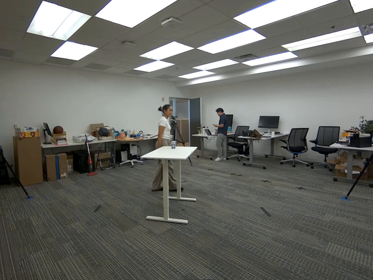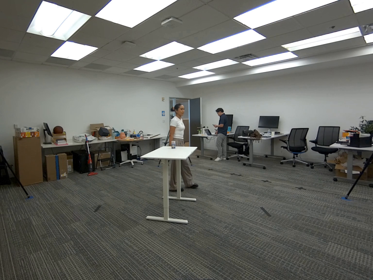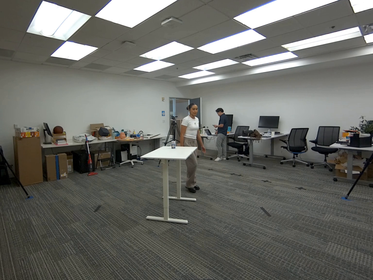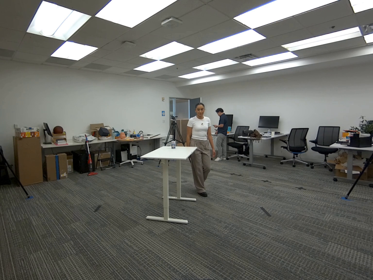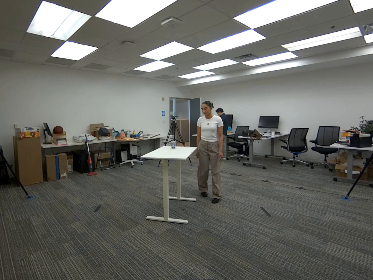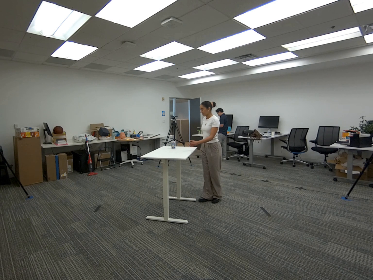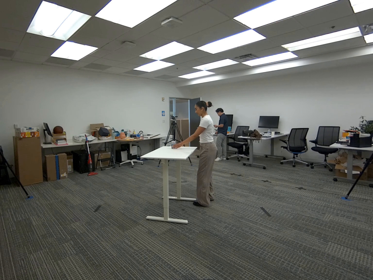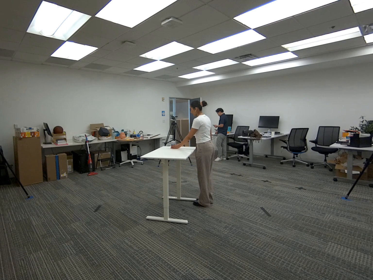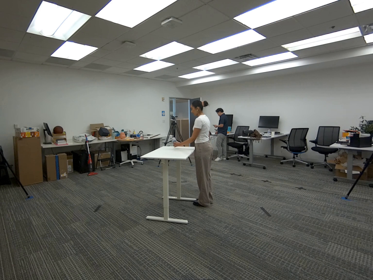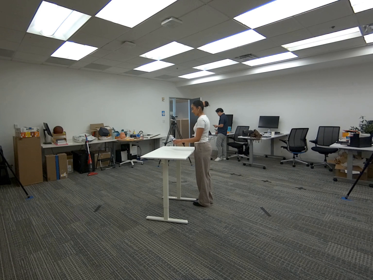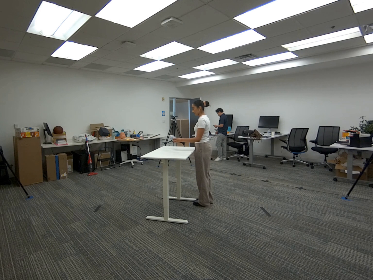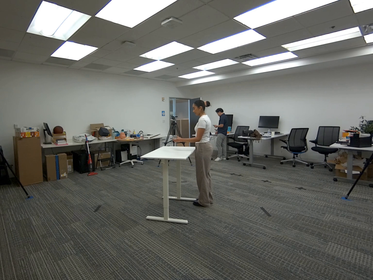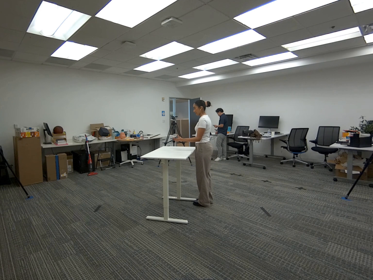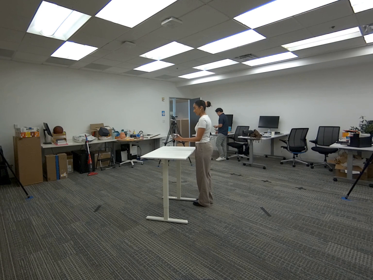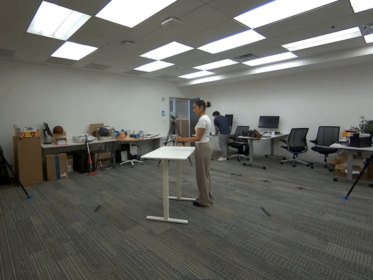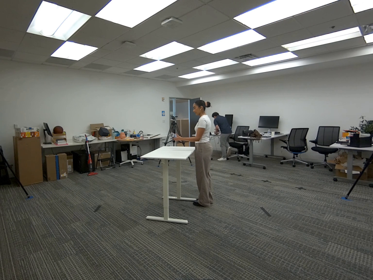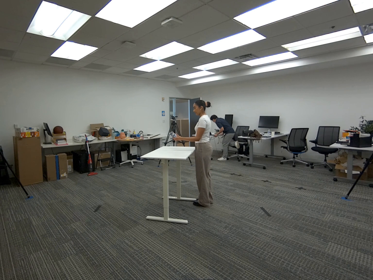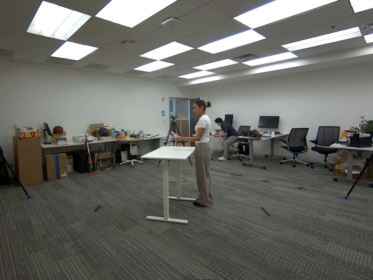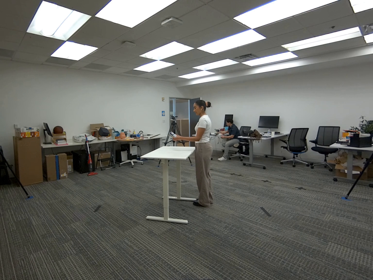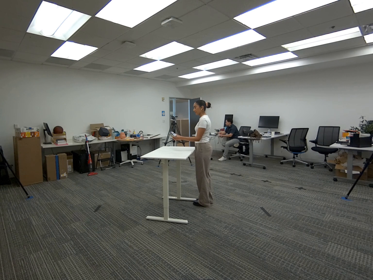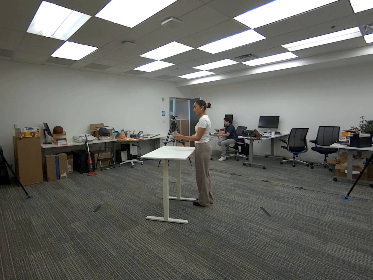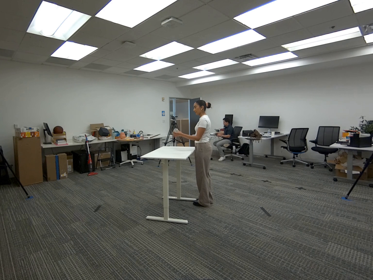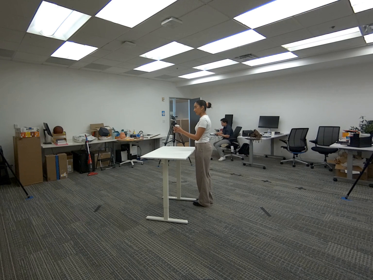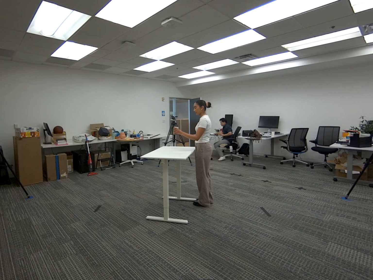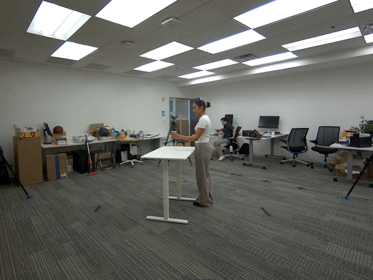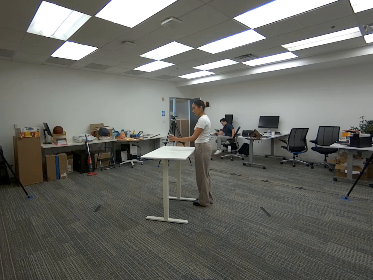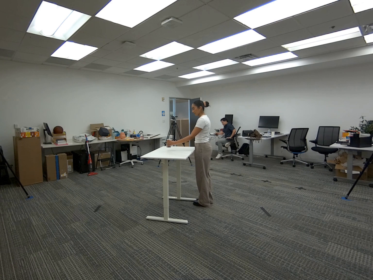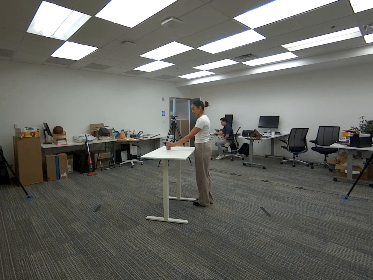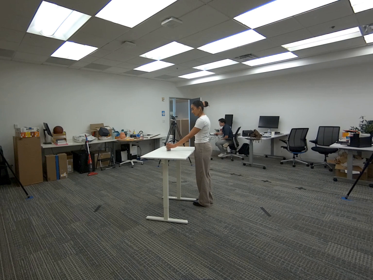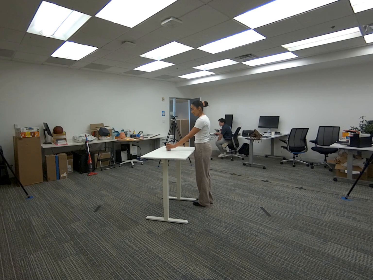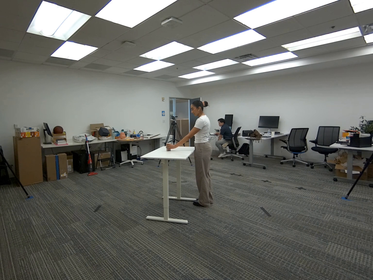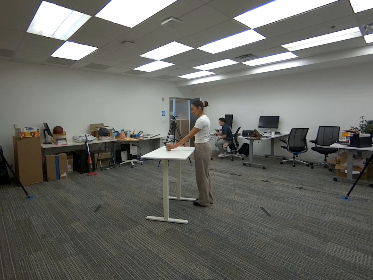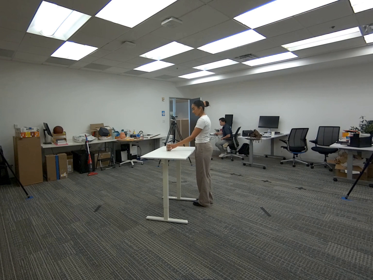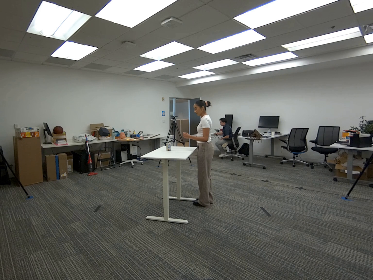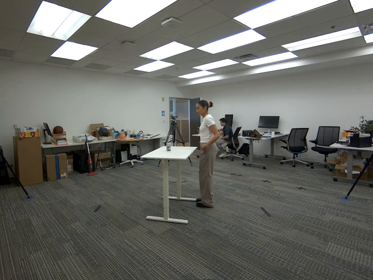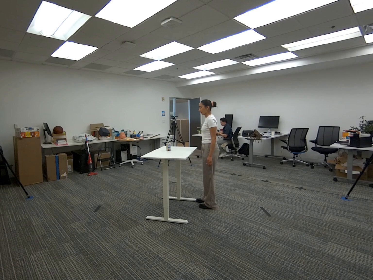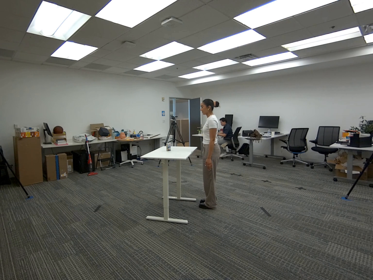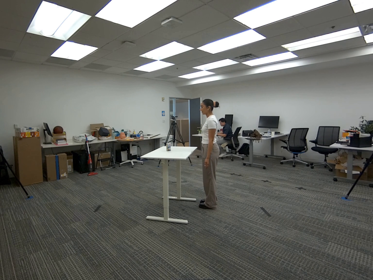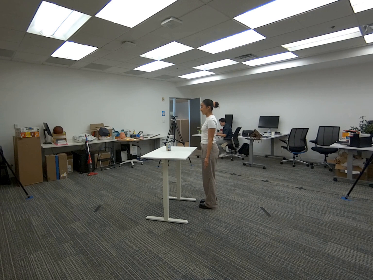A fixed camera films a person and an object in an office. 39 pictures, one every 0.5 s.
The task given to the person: Walk over to the soup can on the white desk and grasp the soup can with one hand and flip on the white desk.
